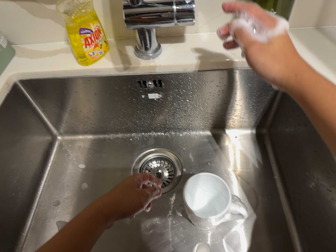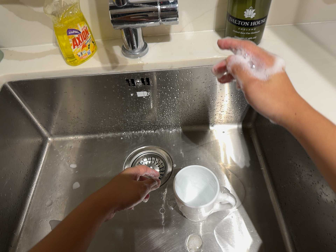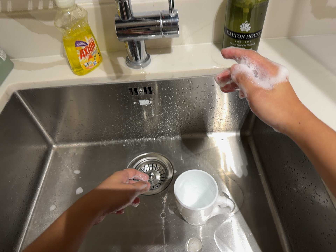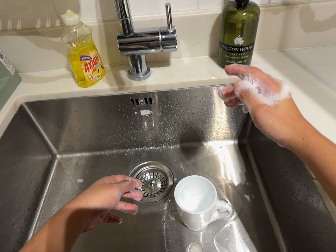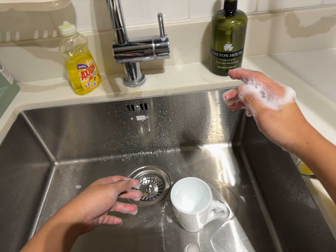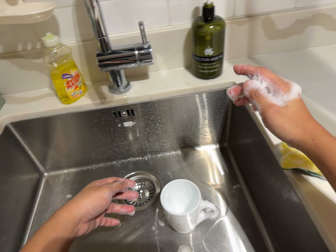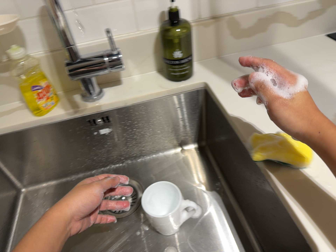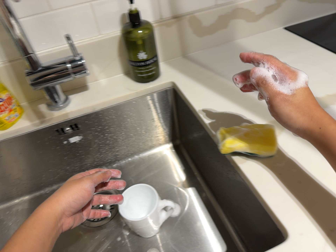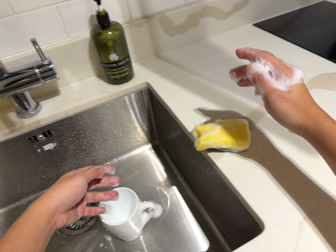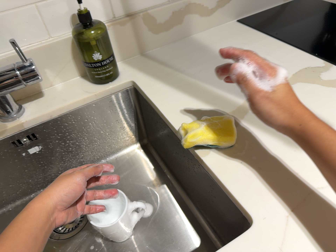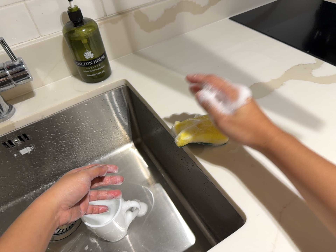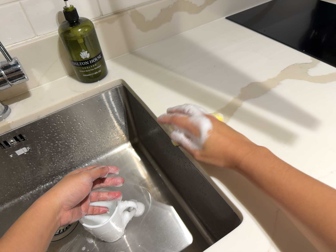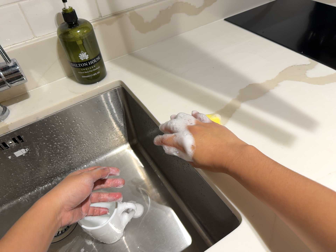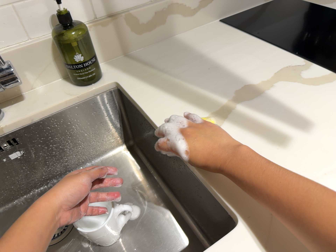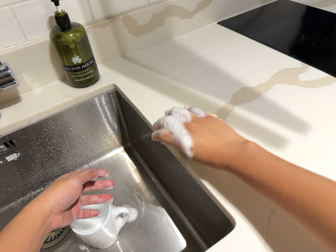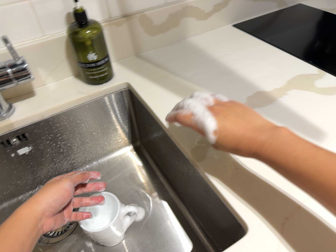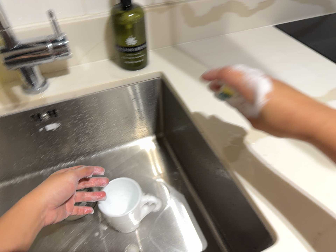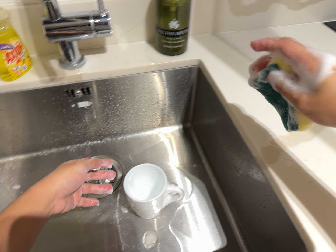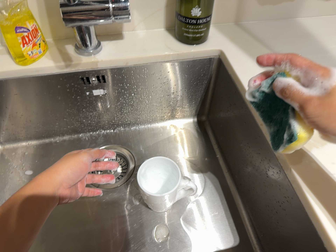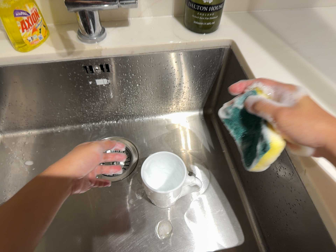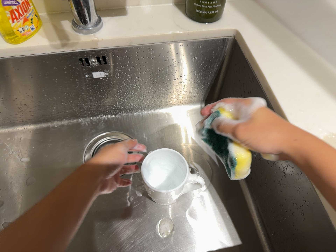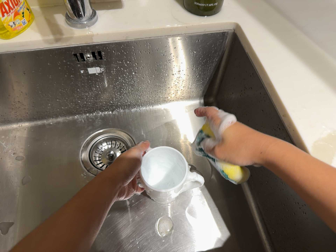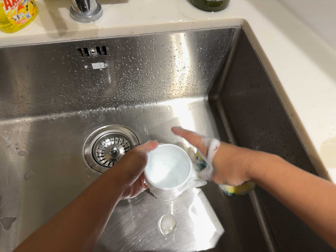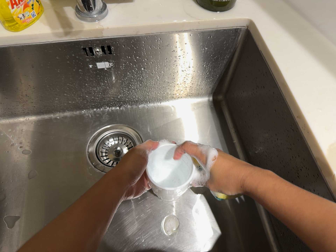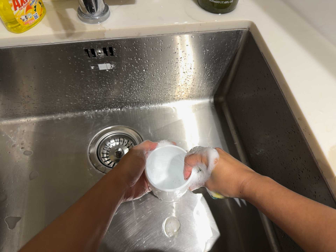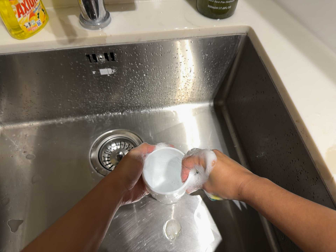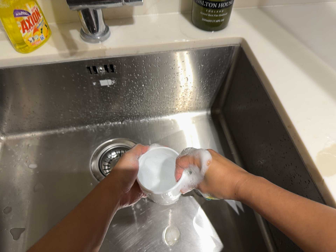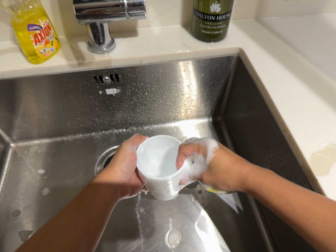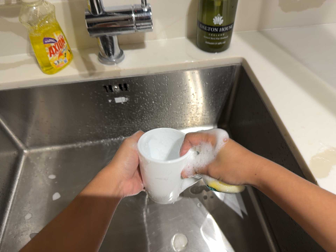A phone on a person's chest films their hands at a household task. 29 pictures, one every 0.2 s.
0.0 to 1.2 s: The camera travels backward and toward the bottom of its view, about 12 cm, so what stands in front gets smaller. Its aim tips toward the top of its view by about 10 degrees. It rolls about its line of sight by about 10 degrees, and the scene rotates counterclockwise.
1.2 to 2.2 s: The camera swings to its right by about 15 degrees, and the scene slides to the left. It rolls about its line of sight by about 10 degrees, and the scene rotates counterclockwise.
2.2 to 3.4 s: The camera travels to its left, about 8 cm, so close, fixed things drift to the right. It rolls about its line of sight by about 15 degrees, and the scene rotates clockwise.
3.4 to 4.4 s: The camera travels forward, about 9 cm, so what stands in front looms larger. Its aim tips toward the bottom of its view by about 10 degrees, and the scene shifts upward.
4.4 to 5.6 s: The camera travels backward, about 7 cm, so what stands in front gets smaller. Its aim tips toward the top of its view by about 10 degrees, and the scene shifts downward.
The film runs backward here.
